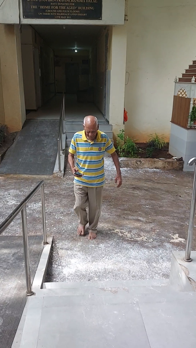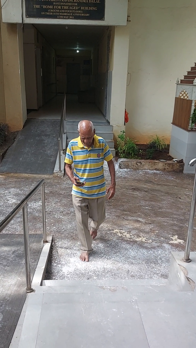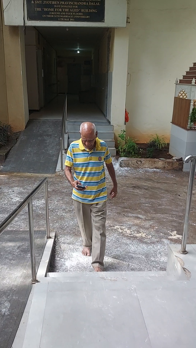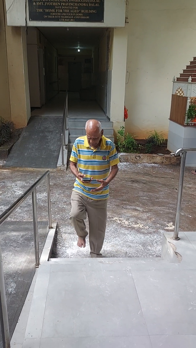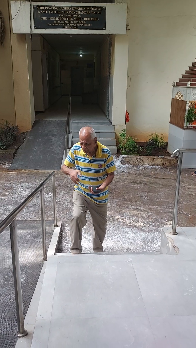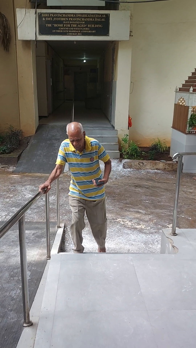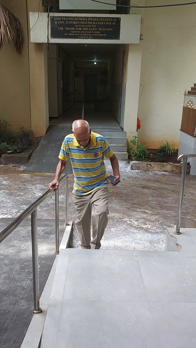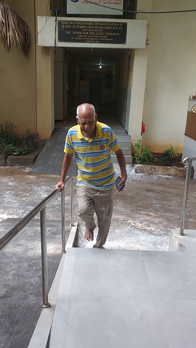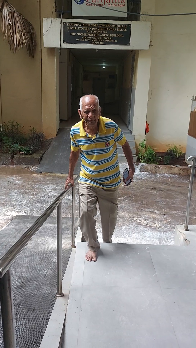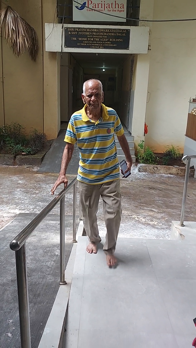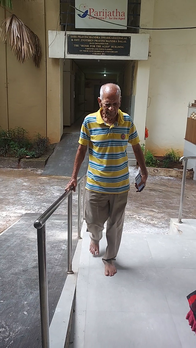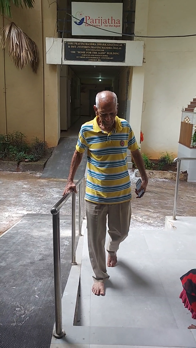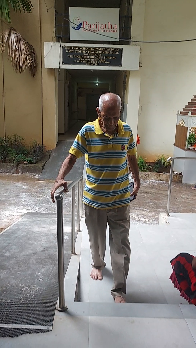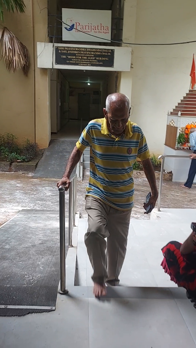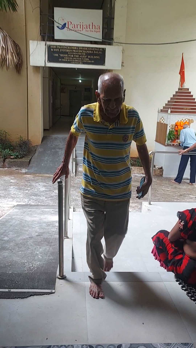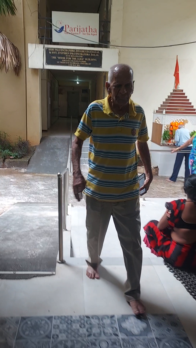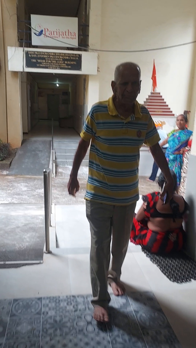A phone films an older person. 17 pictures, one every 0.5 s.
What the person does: Climbing stairs.
